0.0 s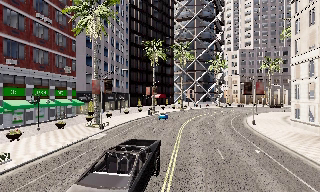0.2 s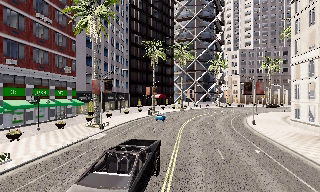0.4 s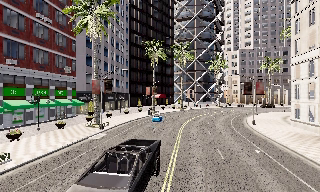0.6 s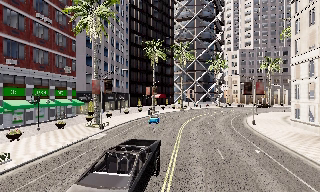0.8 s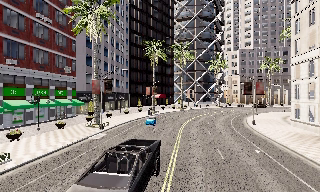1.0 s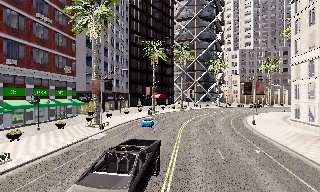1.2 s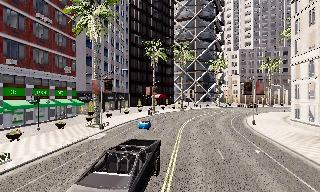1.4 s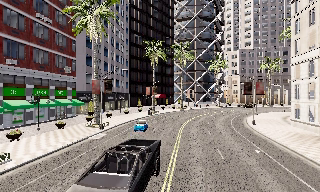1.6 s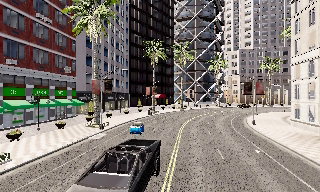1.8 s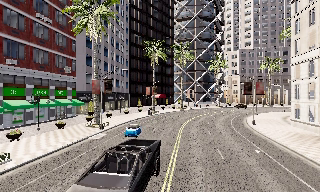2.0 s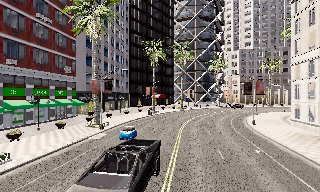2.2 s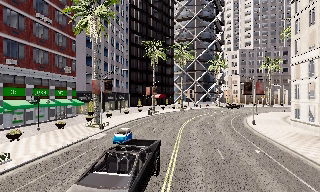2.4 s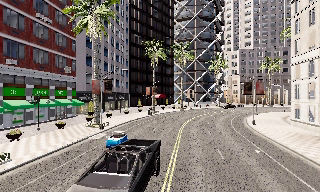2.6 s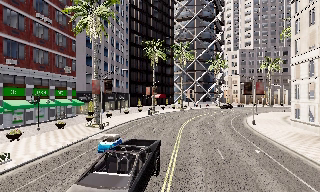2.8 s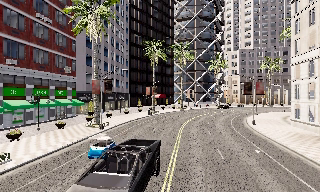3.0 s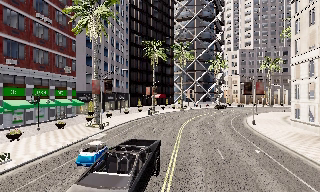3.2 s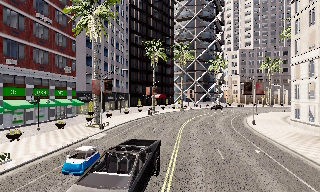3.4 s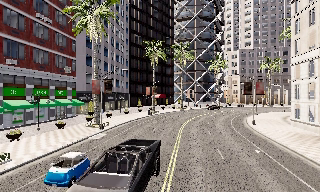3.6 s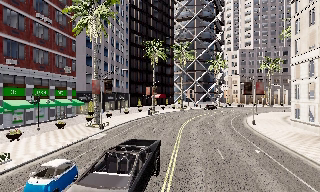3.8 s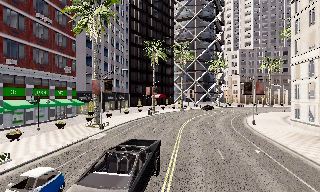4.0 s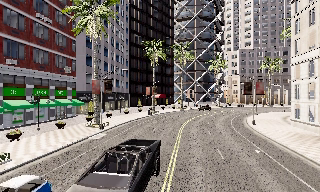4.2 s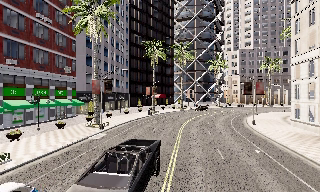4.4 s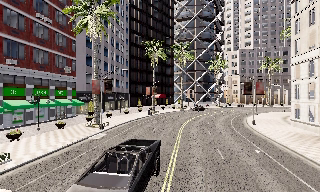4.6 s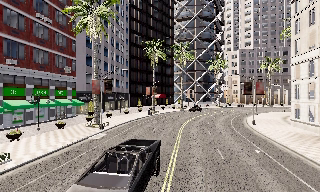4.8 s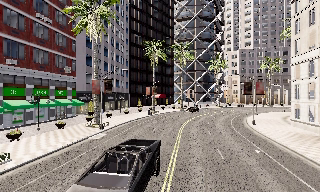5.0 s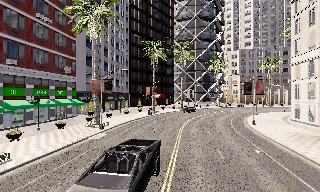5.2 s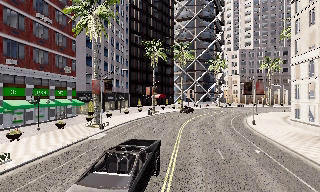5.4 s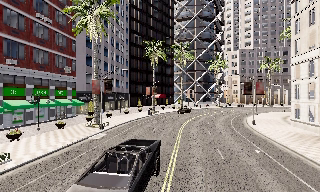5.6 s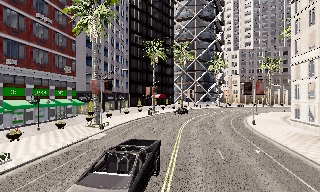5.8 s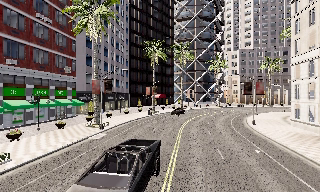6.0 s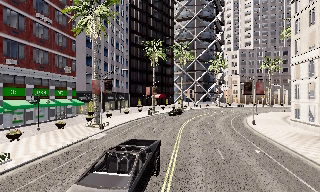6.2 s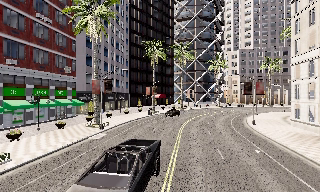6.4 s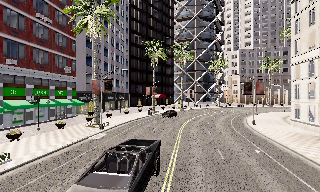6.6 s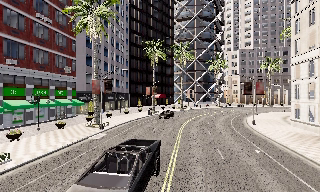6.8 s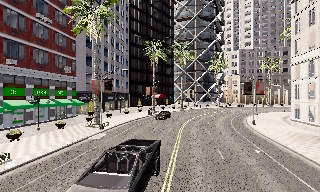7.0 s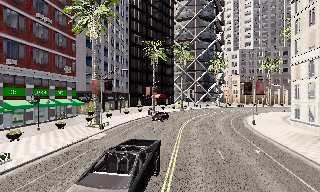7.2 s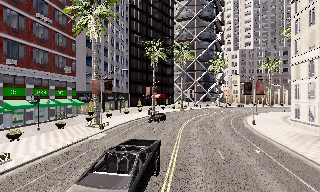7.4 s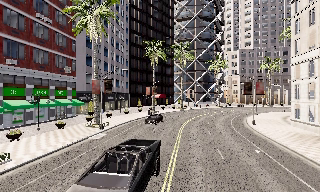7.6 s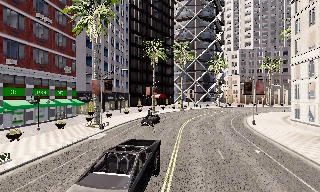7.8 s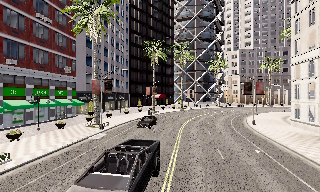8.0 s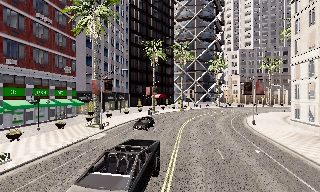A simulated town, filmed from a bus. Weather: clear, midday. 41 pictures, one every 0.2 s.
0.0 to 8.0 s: The camera keeps its place and its aim.
The film runs forward here.
